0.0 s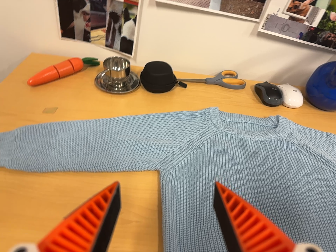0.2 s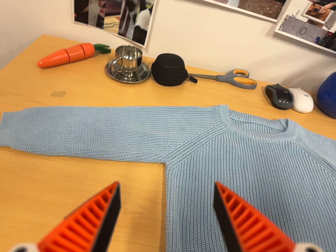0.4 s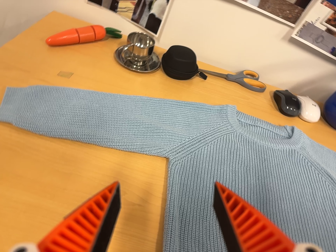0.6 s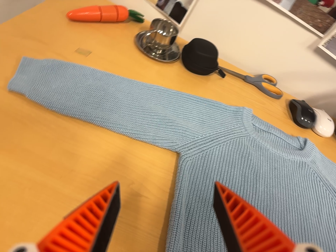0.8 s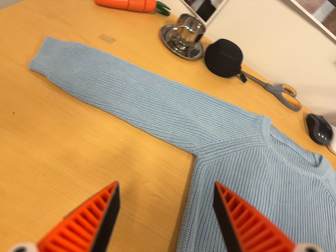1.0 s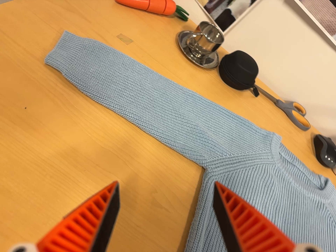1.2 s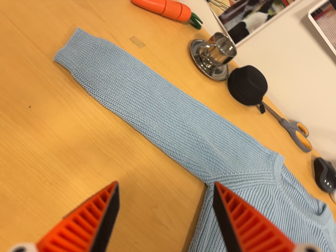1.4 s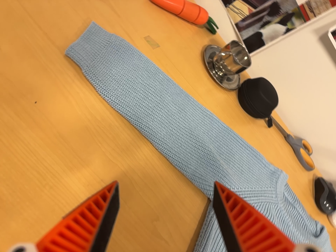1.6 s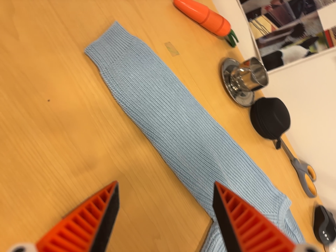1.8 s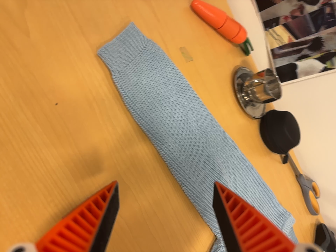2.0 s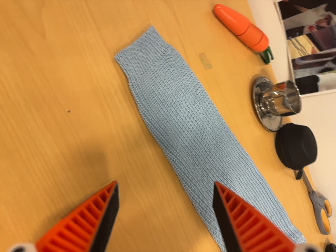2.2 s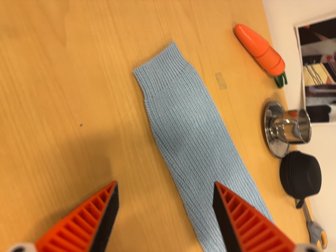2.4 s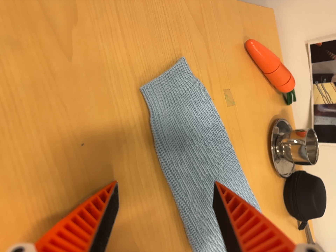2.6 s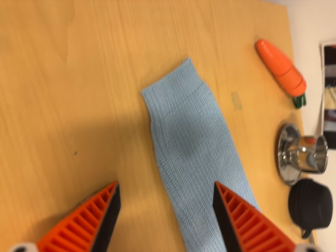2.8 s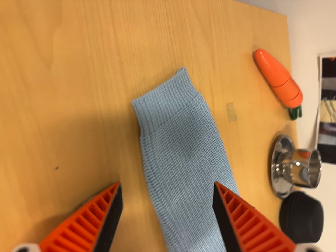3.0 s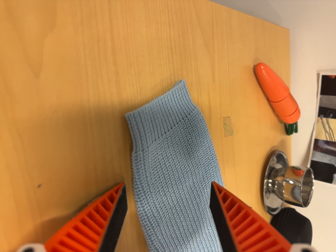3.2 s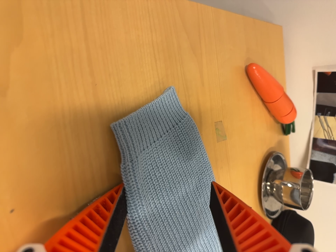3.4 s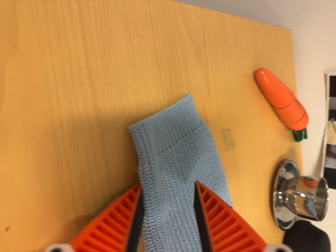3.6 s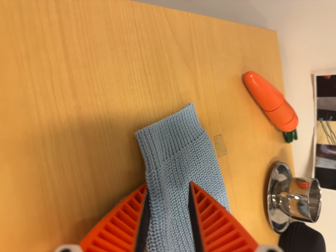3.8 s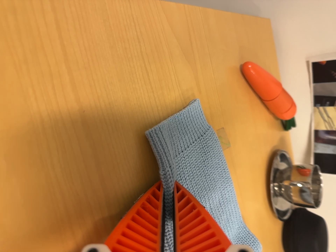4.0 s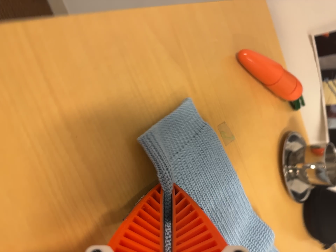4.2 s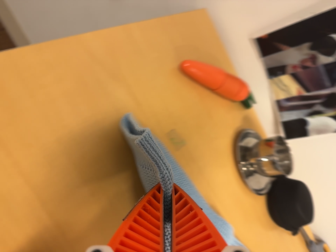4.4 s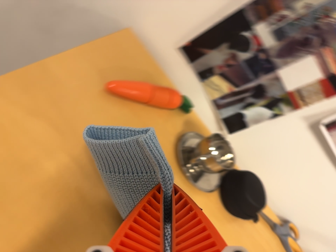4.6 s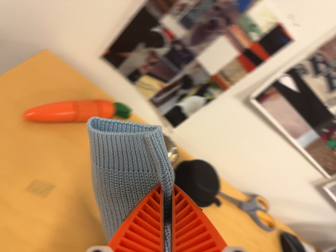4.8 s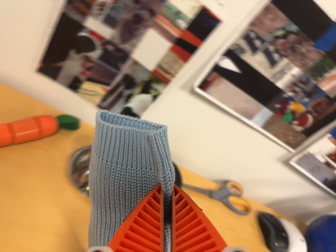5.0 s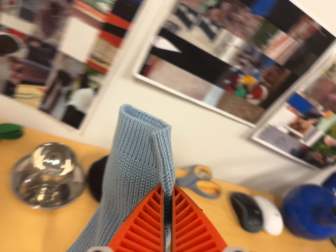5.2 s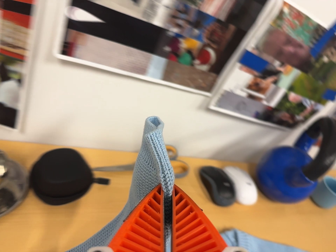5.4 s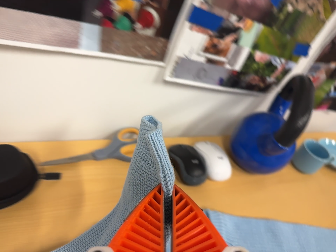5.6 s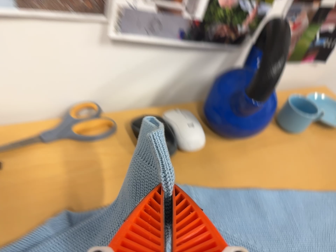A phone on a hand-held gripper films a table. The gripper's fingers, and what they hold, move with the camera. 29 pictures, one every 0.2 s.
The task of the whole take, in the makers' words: left arm across.
0.0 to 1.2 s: The camera travels to its left and forward, about 16 cm, so close, fixed things drift to the right. It rolls about its line of sight by about 40 degrees, and the scene rotates clockwise.
1.2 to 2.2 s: The camera travels toward the top of its view, to its left and forward, about 14 cm, so close, fixed things drift downward. It rolls about its line of sight by about 30 degrees, and the scene rotates clockwise.
2.2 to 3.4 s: The camera travels forward and toward the top of its view, about 12 cm, so what stands in front looms larger. It rolls about its line of sight by about 10 degrees, and the scene rotates clockwise.
3.4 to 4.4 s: The camera travels to its right, about 12 cm, so close, fixed things drift to the left. It rolls about its line of sight by about 30 degrees, and the scene rotates counterclockwise.
4.4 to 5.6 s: The scene slides to the left, as the camera pans about 10 degrees to its right. It travels to its right and forward, about 50 cm, so close, fixed things drift to the left. Its aim tips toward the bottom of its view by about 15 degrees, and the scene shifts upward. It rolls about its line of sight by about 55 degrees, and the scene rotates counterclockwise.
The film runs forward here.
